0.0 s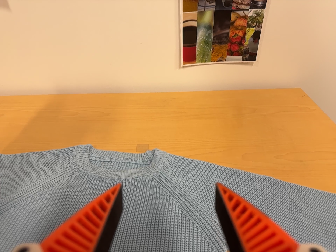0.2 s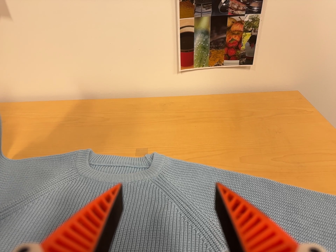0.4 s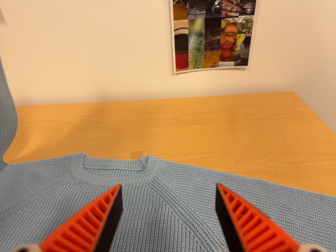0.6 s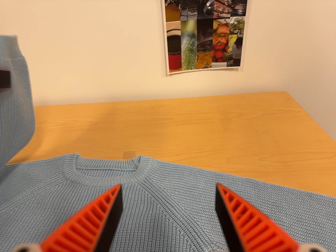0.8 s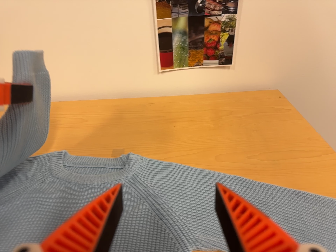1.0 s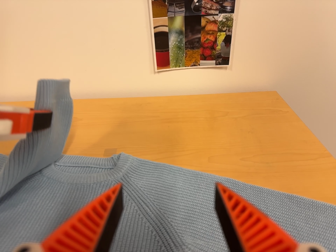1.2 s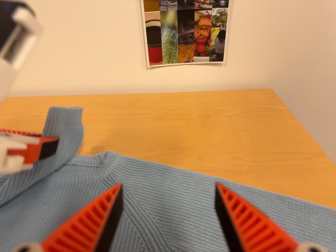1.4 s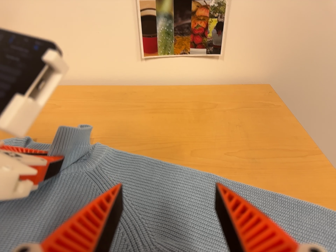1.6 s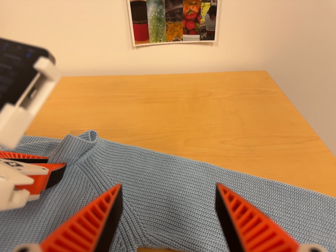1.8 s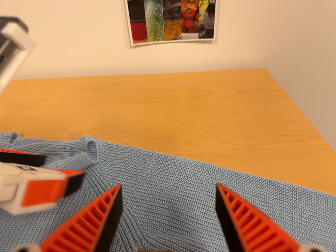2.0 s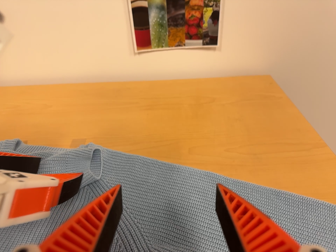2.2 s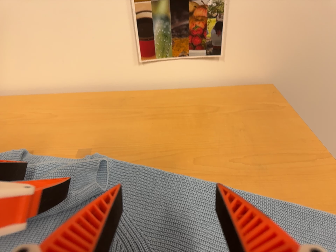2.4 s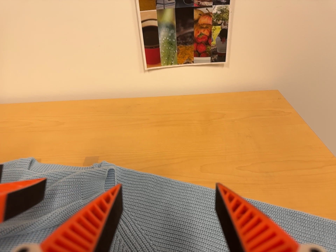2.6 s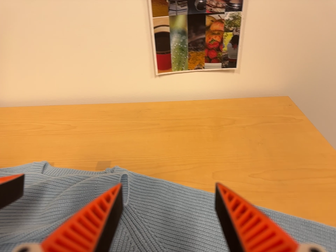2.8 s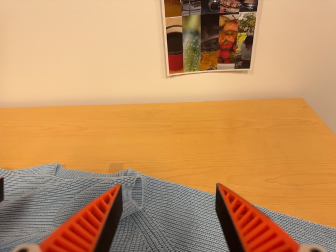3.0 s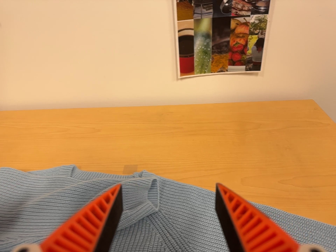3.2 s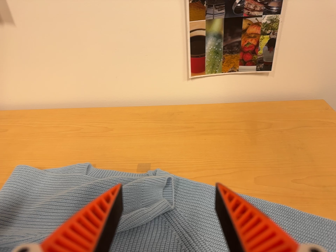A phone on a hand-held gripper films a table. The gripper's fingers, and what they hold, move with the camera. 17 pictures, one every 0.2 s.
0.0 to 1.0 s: The camera travels to its right, about 7 cm, so close, fixed things drift to the left.
1.0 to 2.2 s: The camera travels forward, about 6 cm, so what stands in front looms larger.
2.2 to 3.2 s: The camera travels to its left, about 8 cm, so close, fixed things drift to the right.
The film runs forward here.
